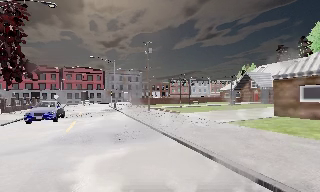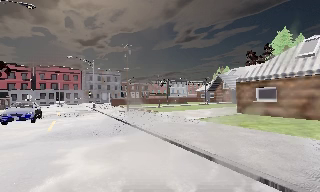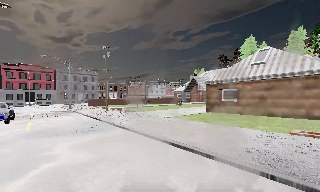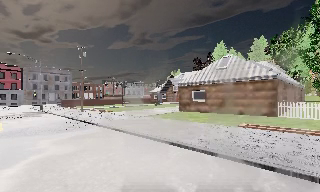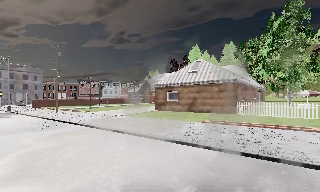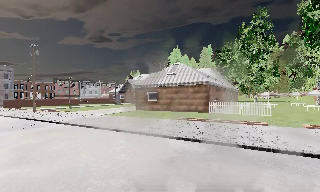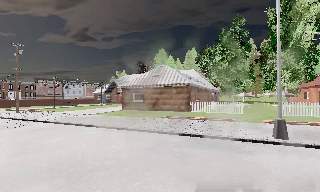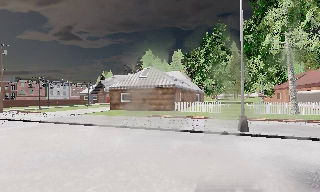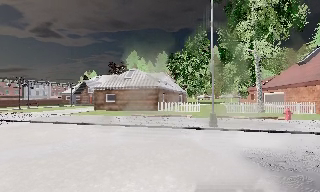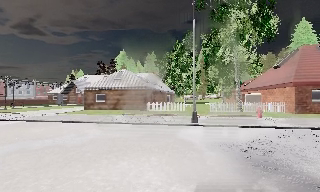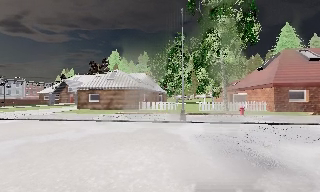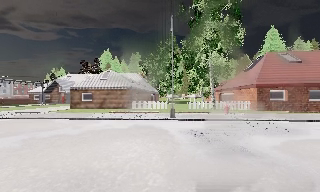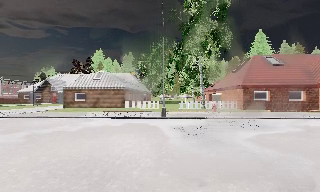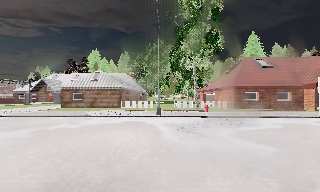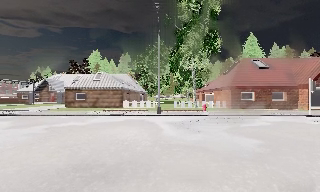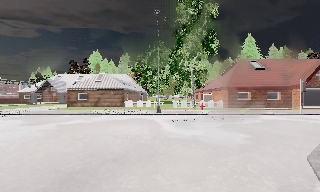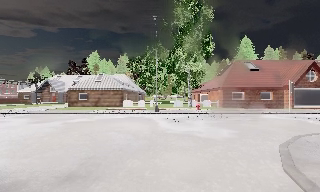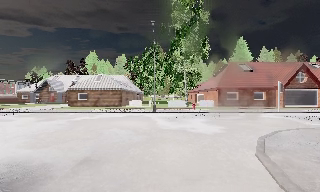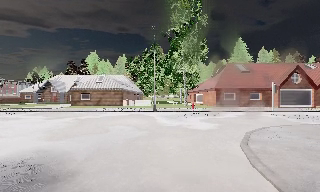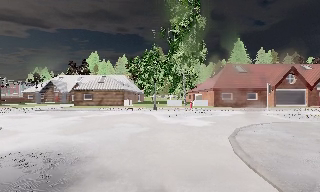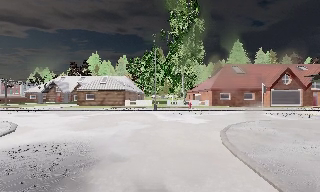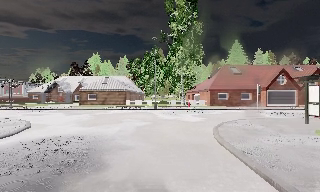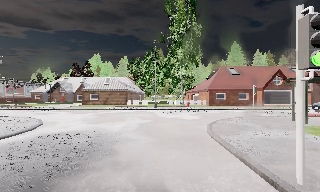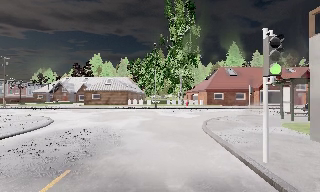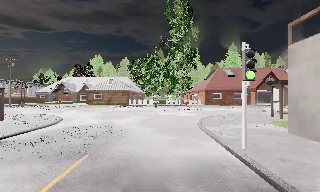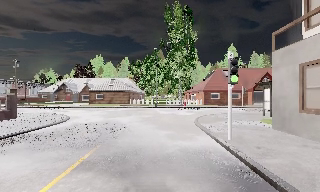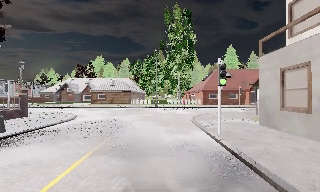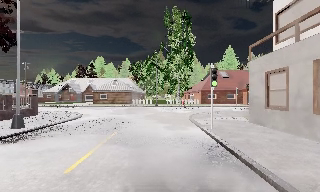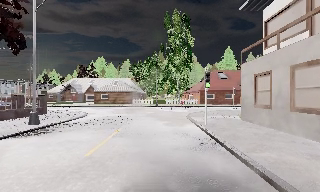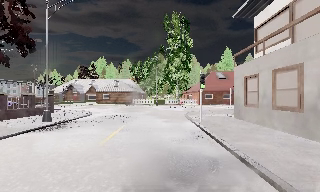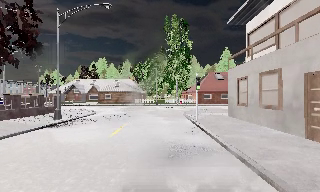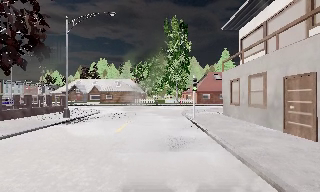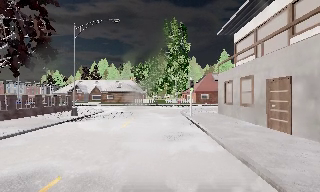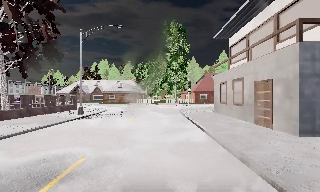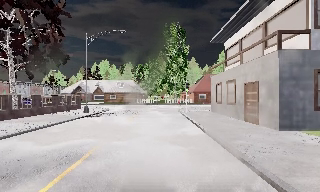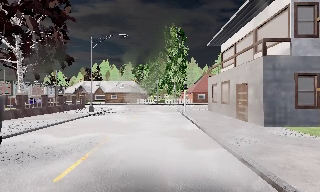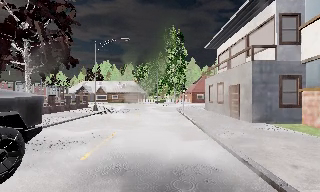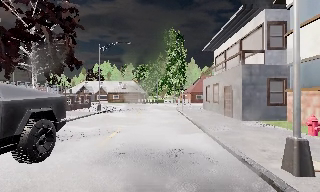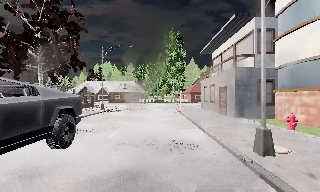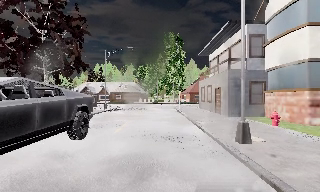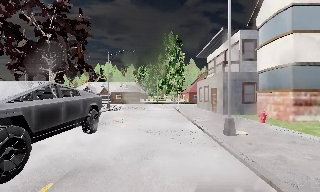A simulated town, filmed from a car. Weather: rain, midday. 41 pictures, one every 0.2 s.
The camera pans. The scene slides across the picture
to the left.
The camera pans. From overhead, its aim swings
clockwise.
0.0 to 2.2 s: The camera pans to its right, which is clockwise from overhead, by about 60 degrees. It travels backward, about 11 m.
2.2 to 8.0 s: The camera travels backward, about 30 m, so what stands in front gets smaller.
The film runs backward here.
